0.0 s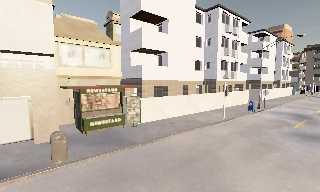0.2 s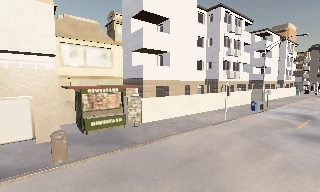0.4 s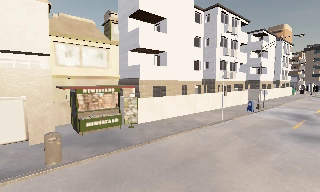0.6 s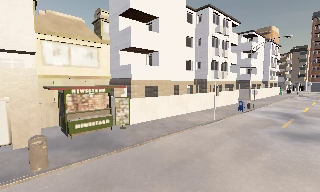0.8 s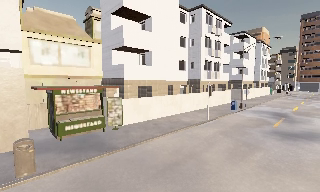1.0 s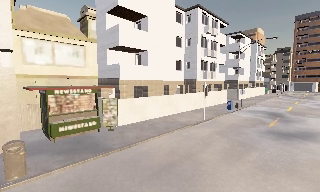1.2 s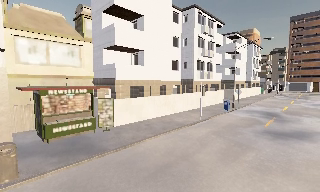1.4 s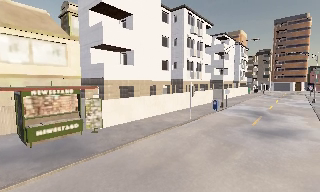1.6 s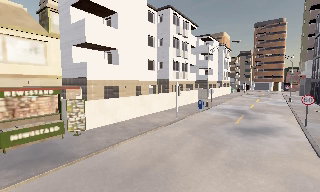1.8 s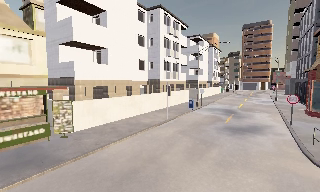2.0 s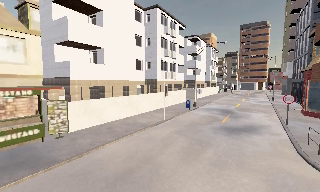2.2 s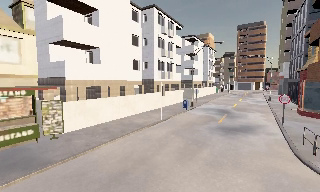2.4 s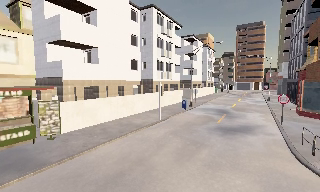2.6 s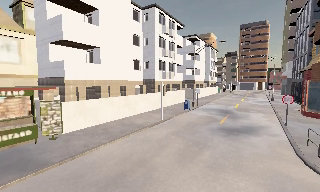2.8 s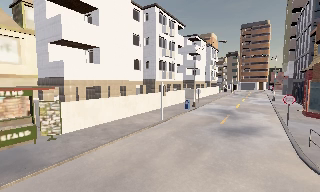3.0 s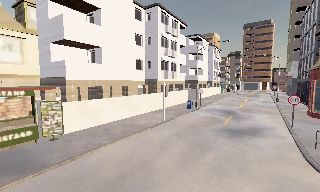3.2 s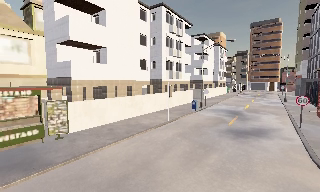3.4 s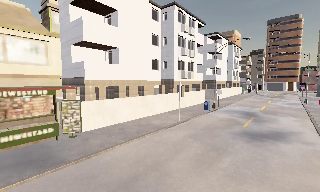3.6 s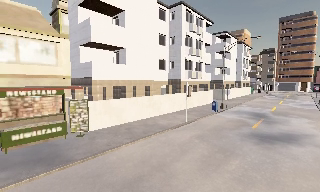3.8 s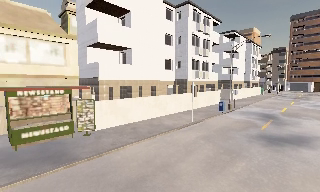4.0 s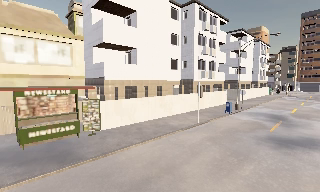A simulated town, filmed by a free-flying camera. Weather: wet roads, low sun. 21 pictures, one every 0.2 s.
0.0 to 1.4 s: The camera swings to its right by about 10 degrees, and the scene slides to the left. It travels forward, about 1 m, so what stands in front looms larger.
1.4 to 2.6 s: The camera shifts only a little, or ends up much as it began.
2.6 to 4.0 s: The scene slides to the right, as the camera pans about 15 degrees to its left. It travels forward, about 0.5 m, so what stands in front looms larger.
The film runs forward here.
